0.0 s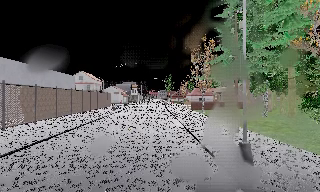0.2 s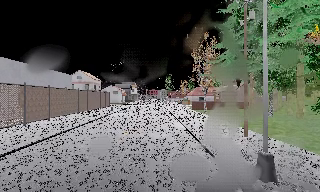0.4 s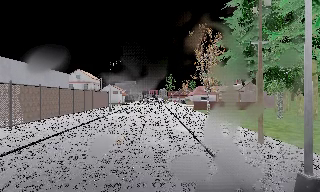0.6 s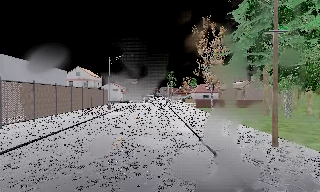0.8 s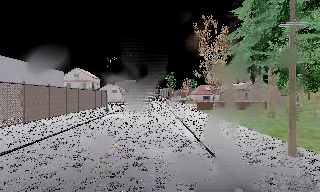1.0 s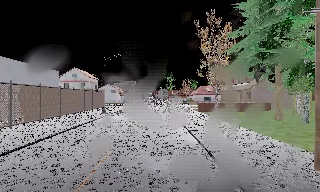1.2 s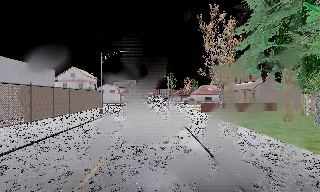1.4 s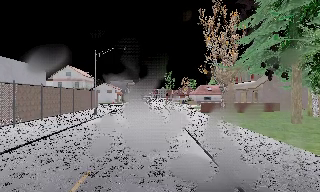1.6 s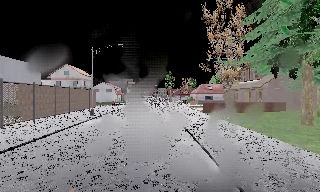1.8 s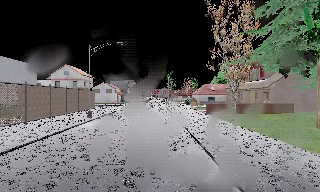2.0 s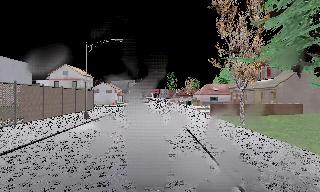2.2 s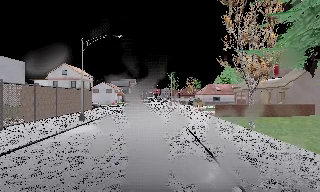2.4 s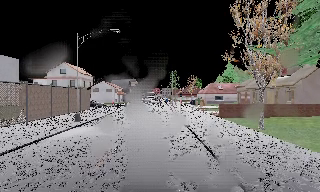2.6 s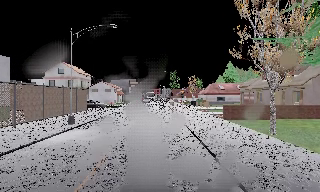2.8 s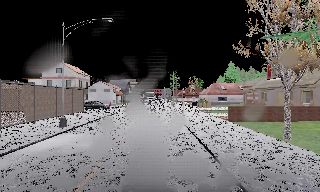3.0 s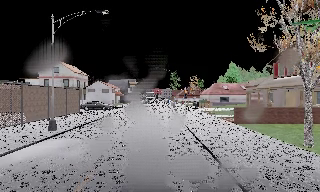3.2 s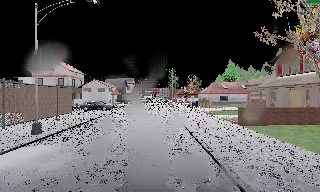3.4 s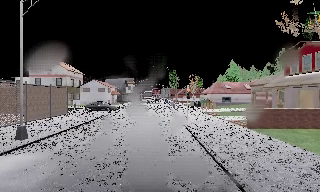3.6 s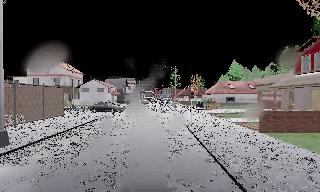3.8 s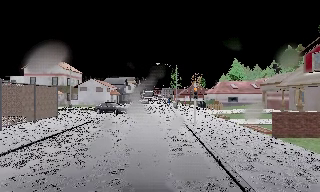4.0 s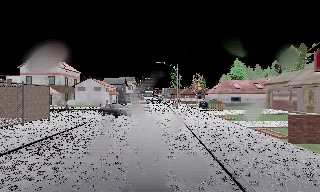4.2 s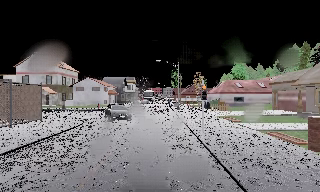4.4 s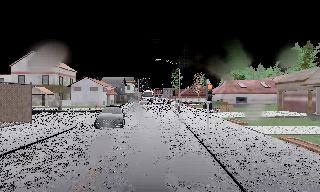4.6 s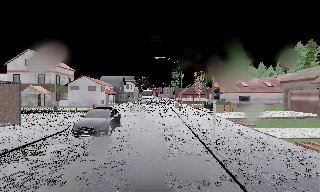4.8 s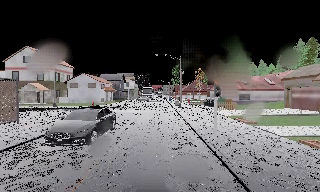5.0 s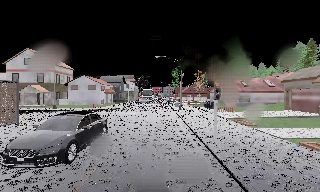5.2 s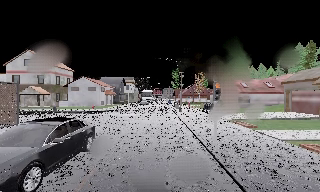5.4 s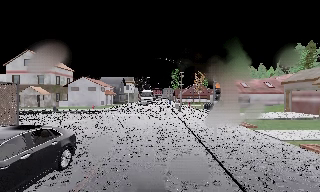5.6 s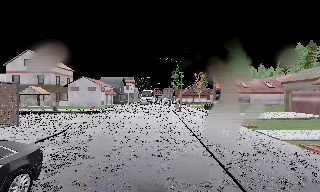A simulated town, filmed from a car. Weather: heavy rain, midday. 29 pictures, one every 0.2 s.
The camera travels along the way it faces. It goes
forward.
0.0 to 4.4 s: The camera travels forward, about 25 m, so what stands in front looms larger.
4.4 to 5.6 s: The camera travels forward, about 1 m, so what stands in front looms larger. It loses speed.
The film runs forward here.
